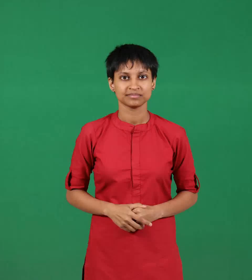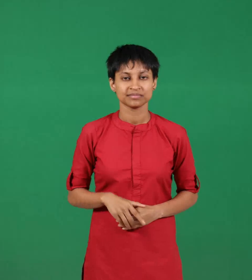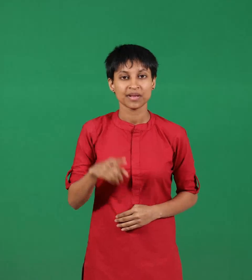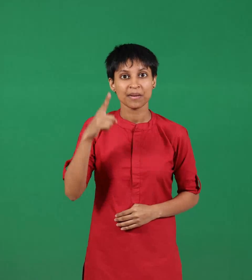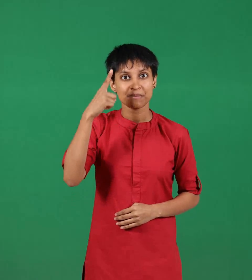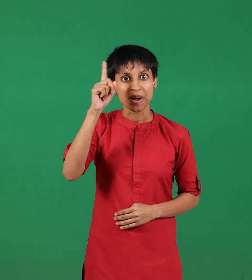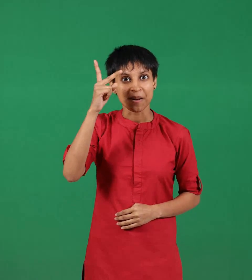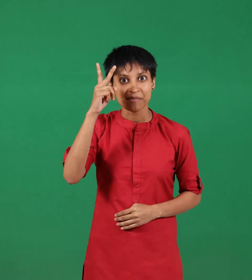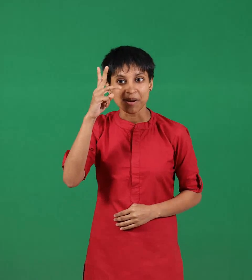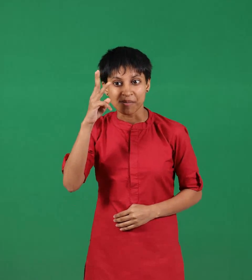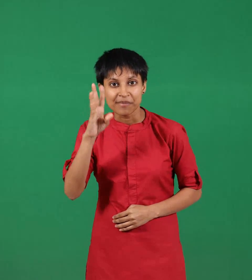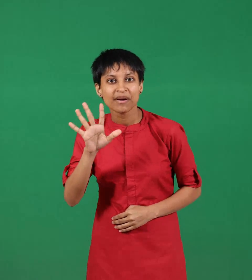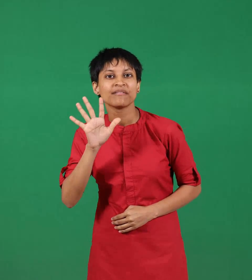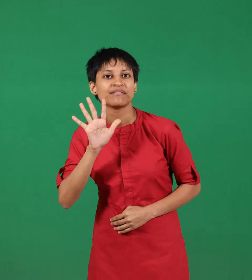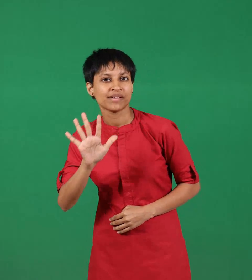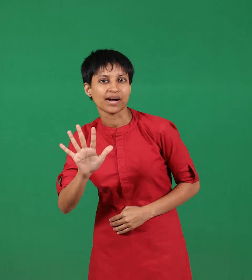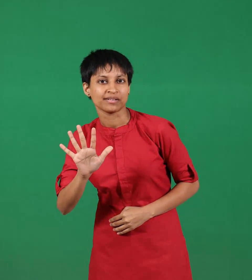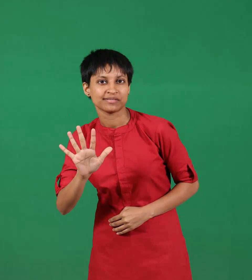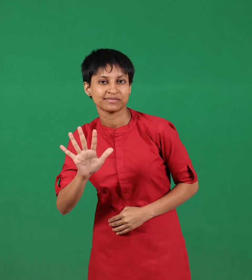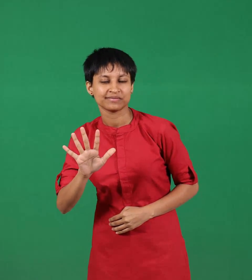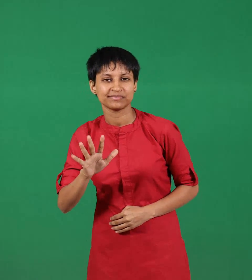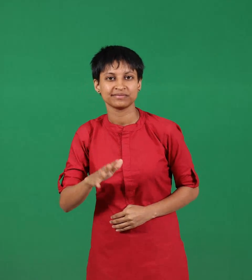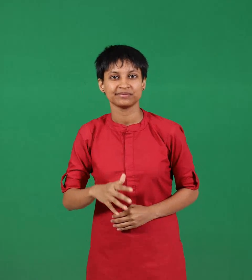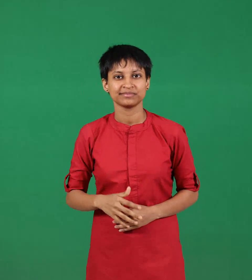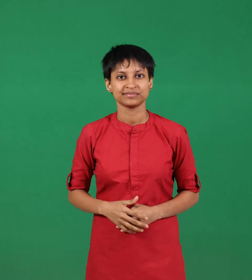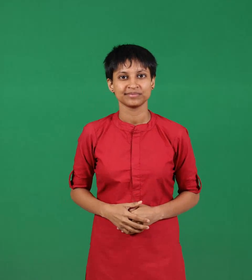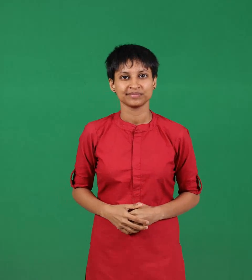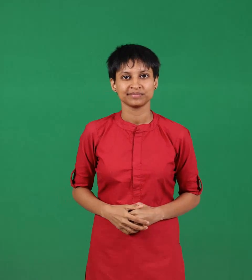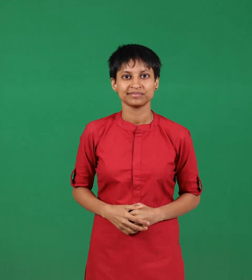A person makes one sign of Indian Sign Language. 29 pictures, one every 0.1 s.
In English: fifth
